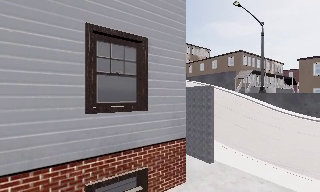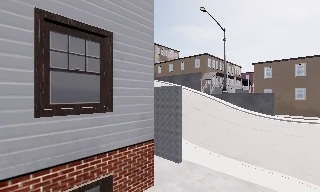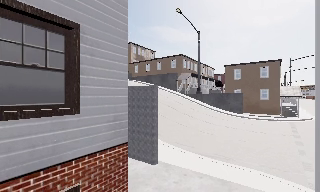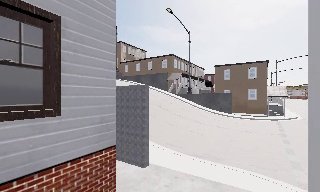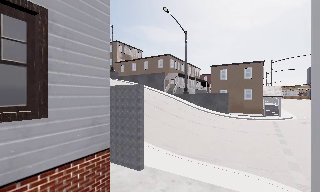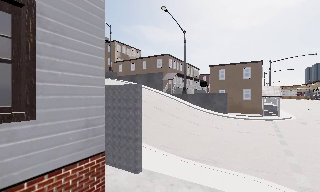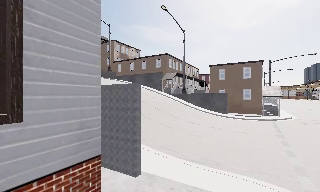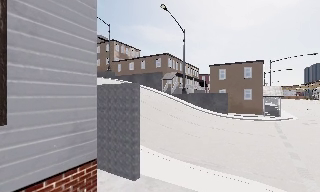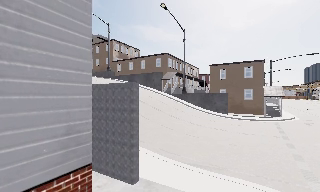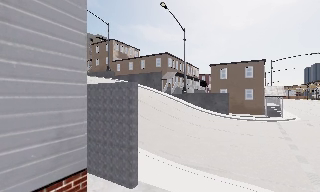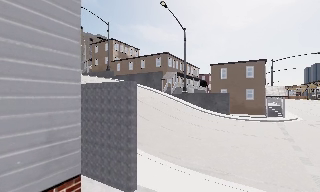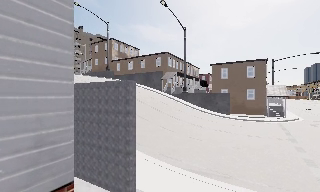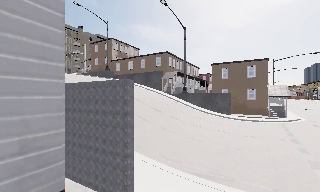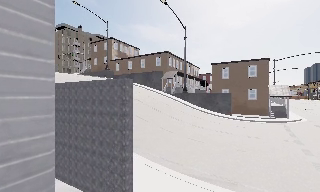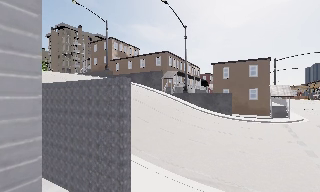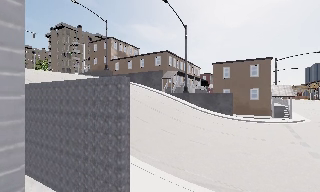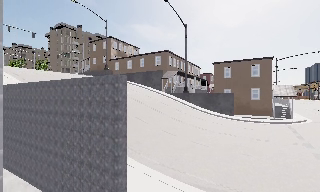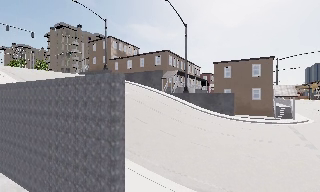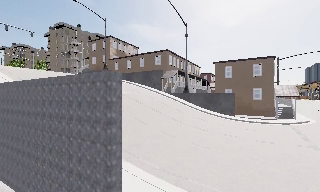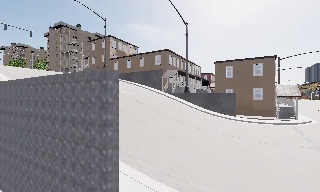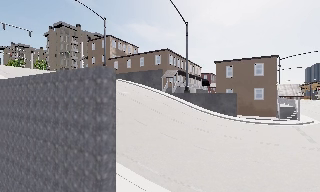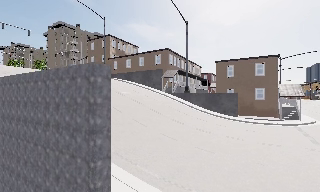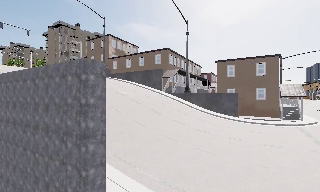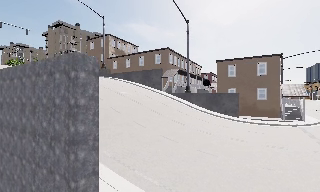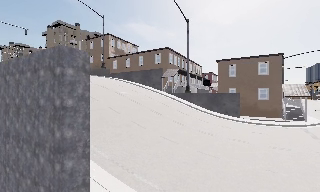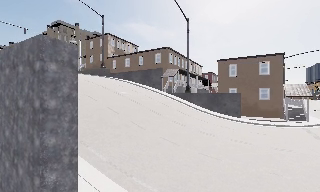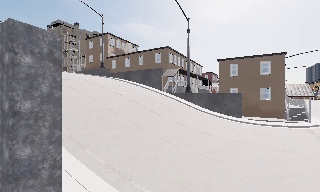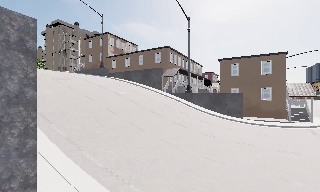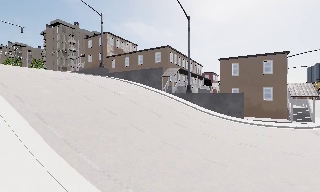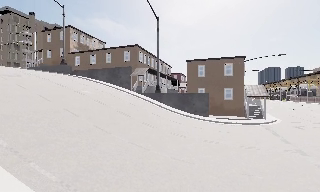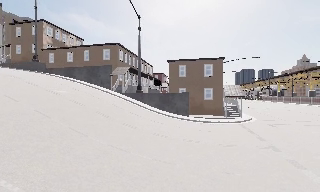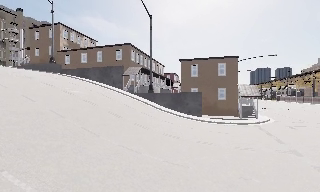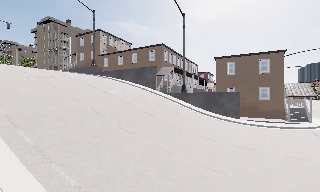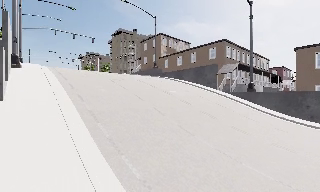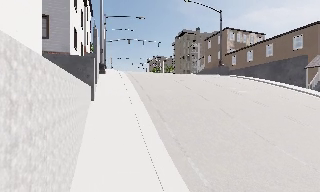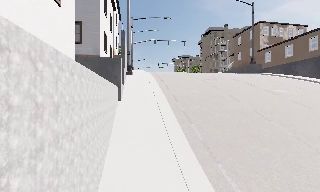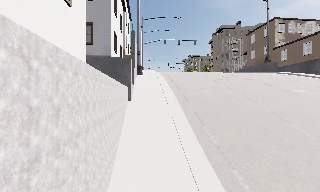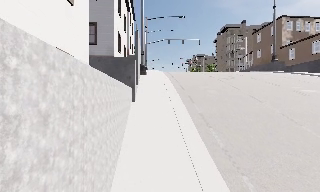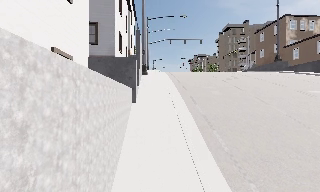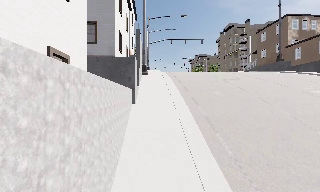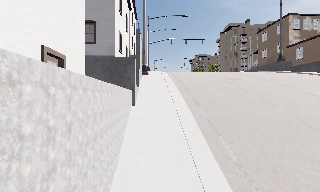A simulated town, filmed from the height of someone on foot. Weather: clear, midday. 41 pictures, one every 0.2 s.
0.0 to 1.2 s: The camera swings to its right by about 25 degrees, and the scene slides to the left. It travels forward, about 1 m, so what stands in front looms larger.
1.2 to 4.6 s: The camera travels forward, about 3.5 m, so what stands in front looms larger.
4.6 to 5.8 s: The camera swings to its right by about 10 degrees, and the scene slides to the left. It travels forward, about 1 m, so what stands in front looms larger.
5.8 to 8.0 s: The camera swings to its left by about 65 degrees, and the scene slides to the right. It travels forward, about 2.5 m.
The film runs forward here.
